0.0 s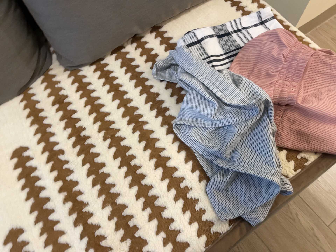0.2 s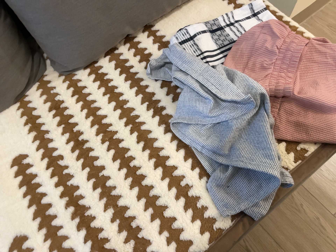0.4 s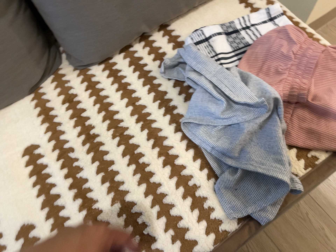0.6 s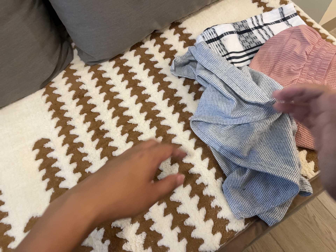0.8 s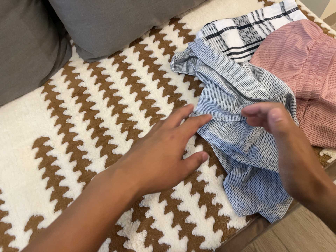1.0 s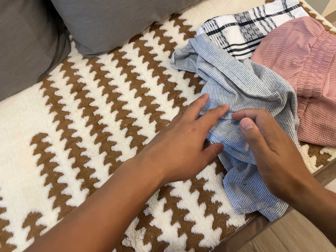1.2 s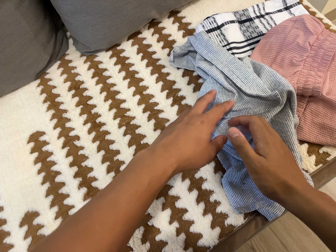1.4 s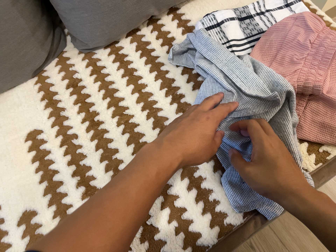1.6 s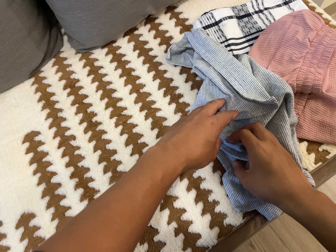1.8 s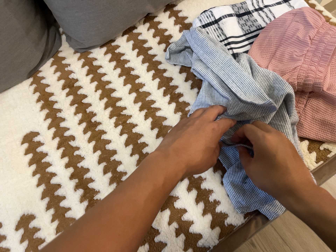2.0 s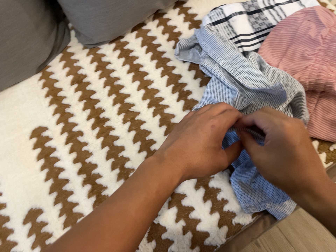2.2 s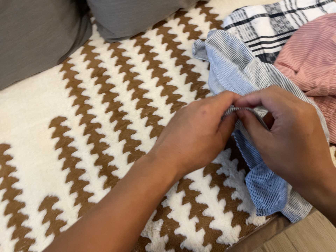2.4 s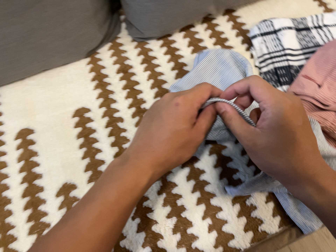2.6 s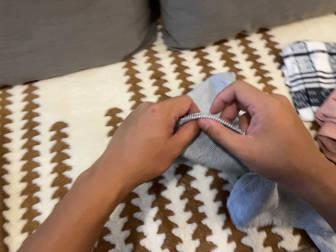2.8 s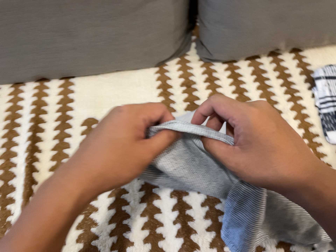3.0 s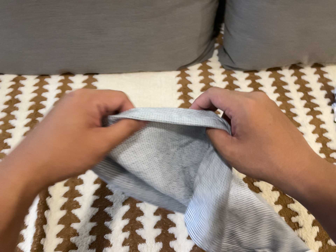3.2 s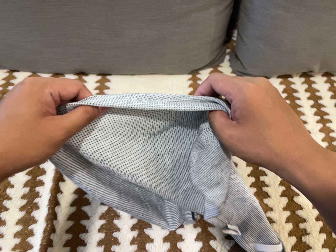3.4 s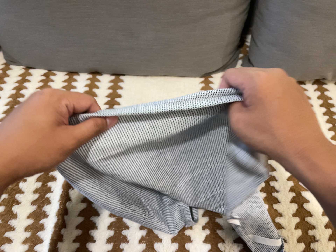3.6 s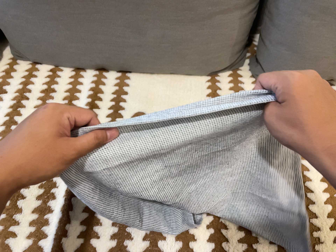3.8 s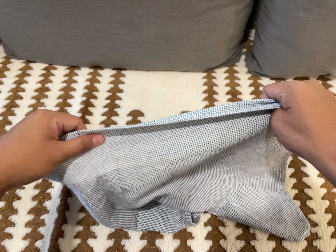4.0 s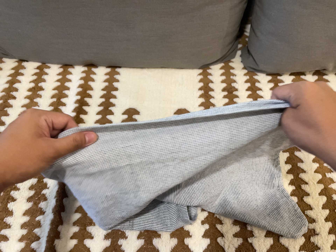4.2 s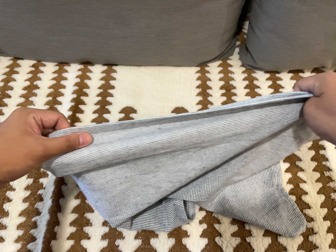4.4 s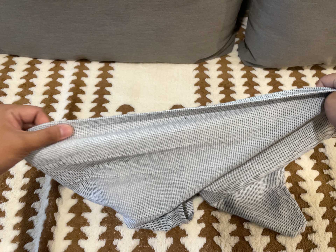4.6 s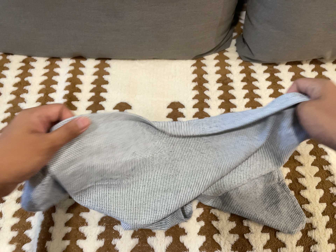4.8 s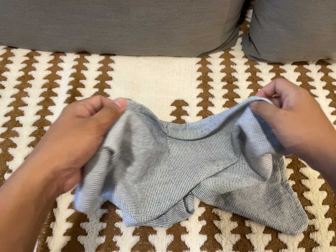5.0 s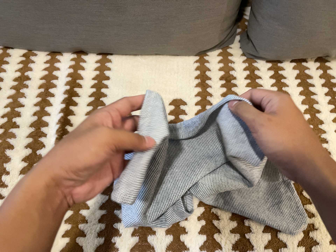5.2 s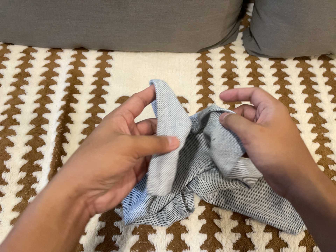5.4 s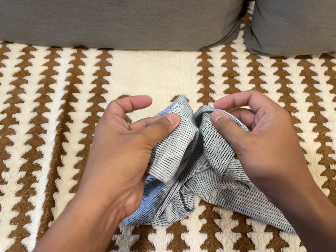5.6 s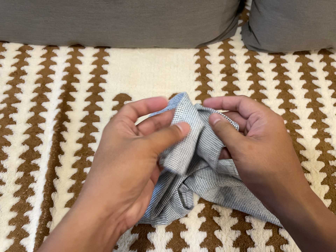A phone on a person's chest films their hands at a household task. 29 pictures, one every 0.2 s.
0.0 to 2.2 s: The camera shifts only a little, or ends up much as it began.
2.2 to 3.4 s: The camera travels to its left and backward, about 18 cm, so close, fixed things drift to the right. Its aim tips toward the top of its view by about 10 degrees. It rolls about its line of sight by about 25 degrees, and the scene rotates clockwise.
3.4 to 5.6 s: The camera travels forward, about 6 cm, so what stands in front looms larger.
The film runs forward here.
